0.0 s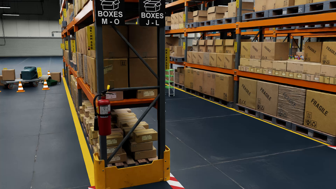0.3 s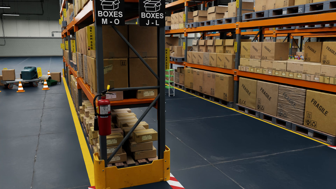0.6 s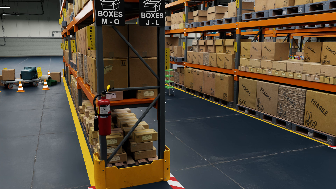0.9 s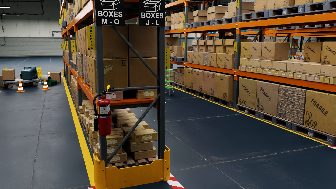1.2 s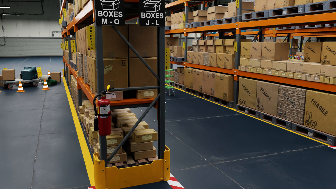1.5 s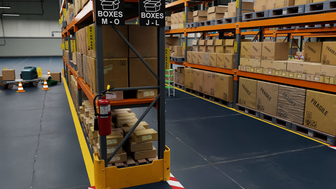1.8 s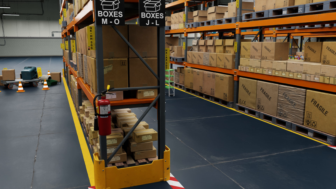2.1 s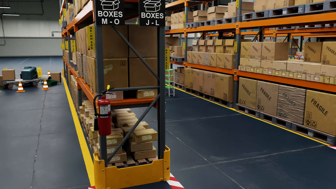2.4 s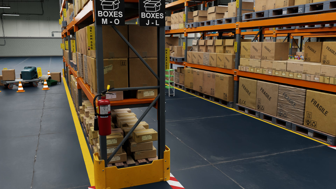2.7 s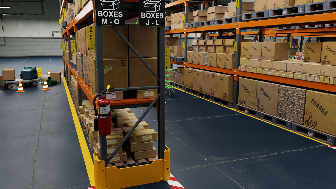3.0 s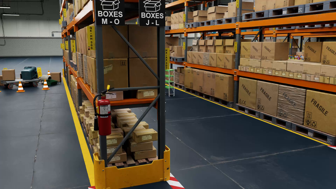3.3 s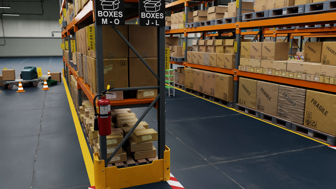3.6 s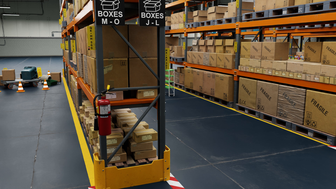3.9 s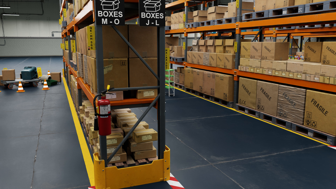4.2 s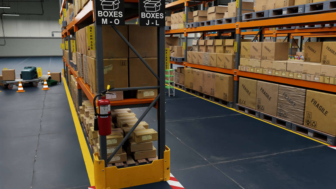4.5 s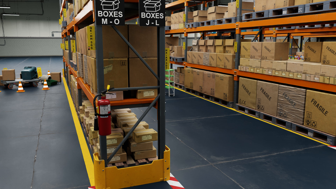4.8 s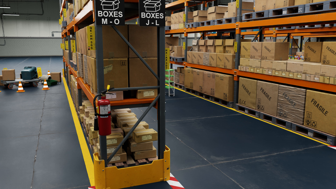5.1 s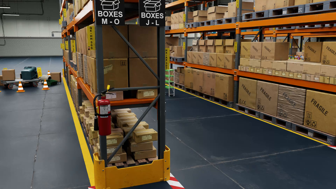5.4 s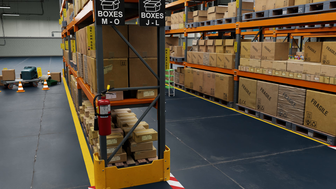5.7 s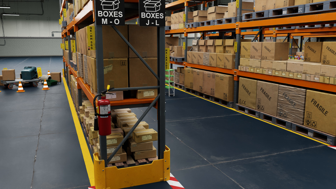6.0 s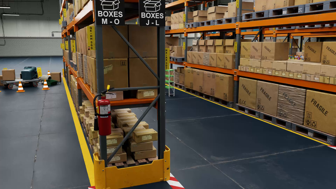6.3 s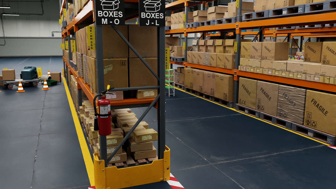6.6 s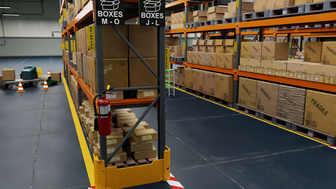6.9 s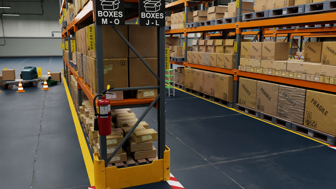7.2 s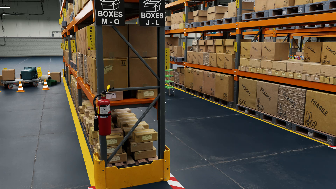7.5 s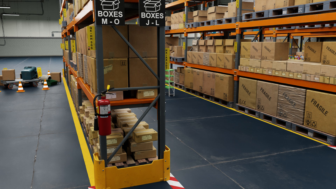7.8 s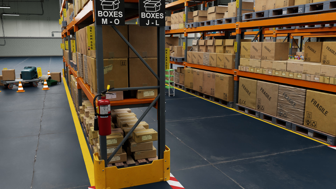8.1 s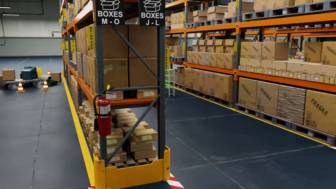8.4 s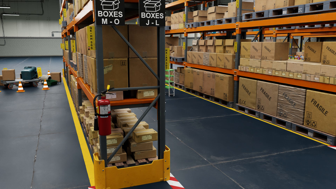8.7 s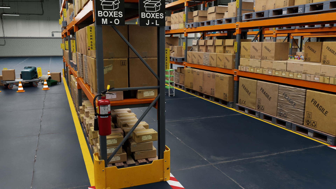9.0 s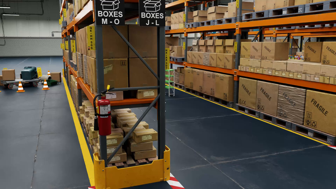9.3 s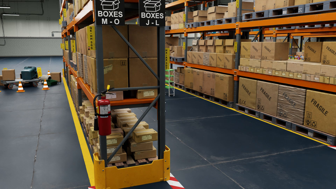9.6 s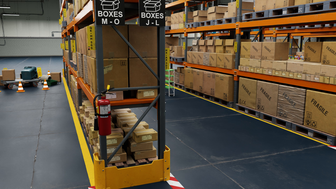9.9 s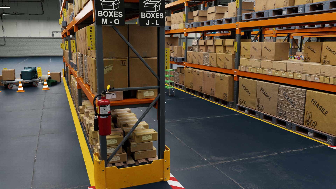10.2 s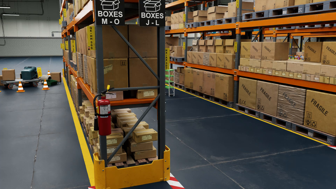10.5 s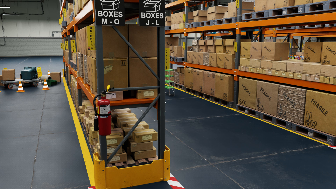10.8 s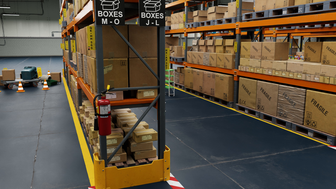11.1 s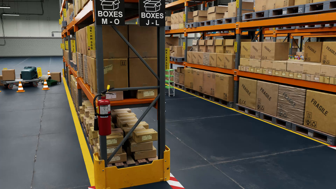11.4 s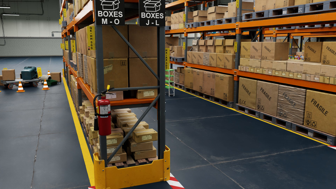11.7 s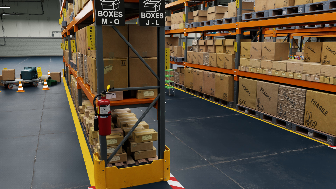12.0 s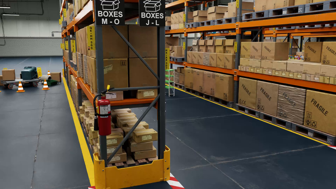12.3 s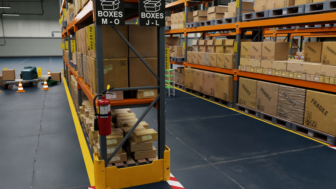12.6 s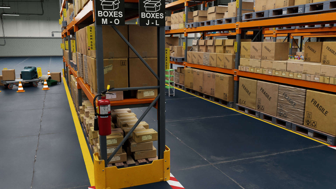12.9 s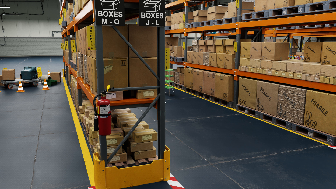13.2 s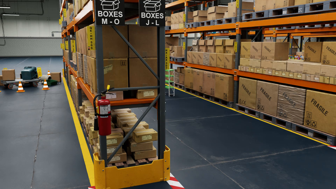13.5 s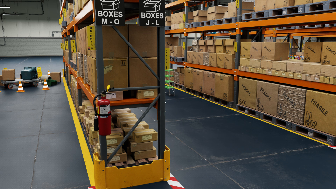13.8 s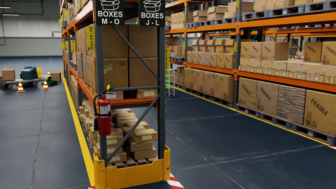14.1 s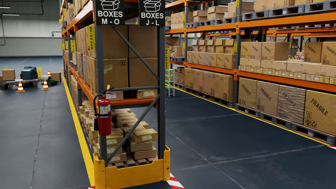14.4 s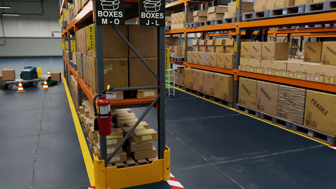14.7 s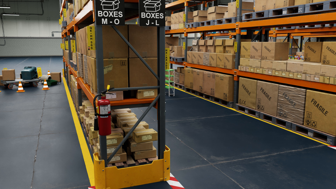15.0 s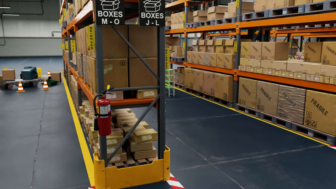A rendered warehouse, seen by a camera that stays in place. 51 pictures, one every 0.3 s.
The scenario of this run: A forklift runs into an object in its way.
